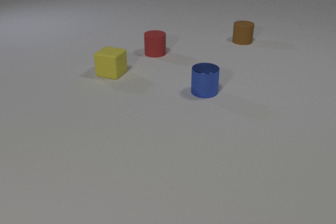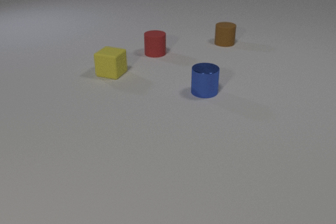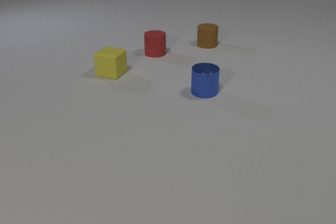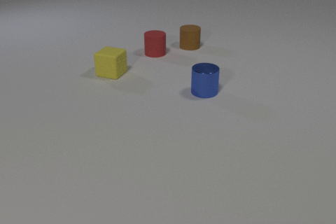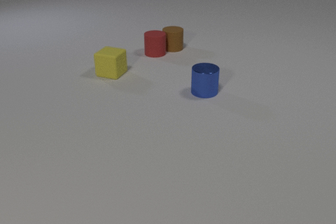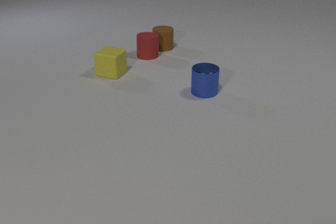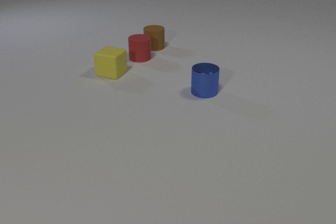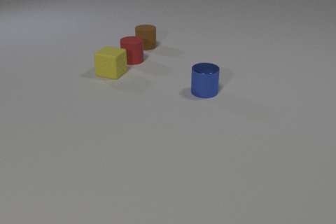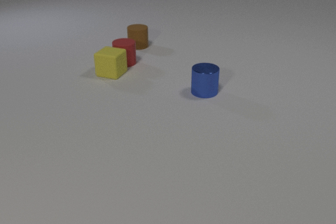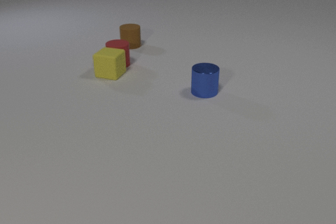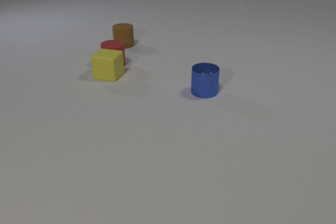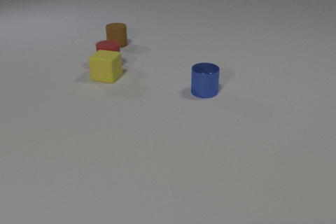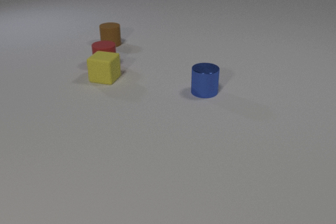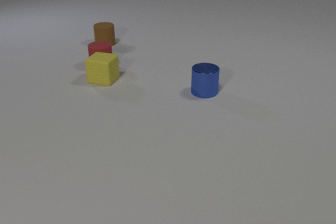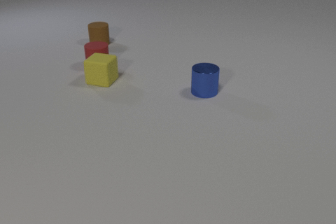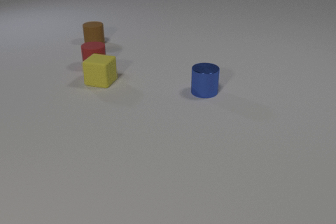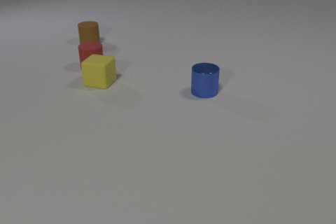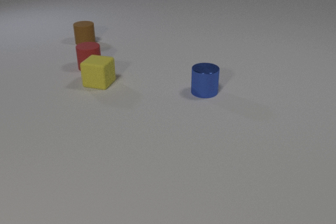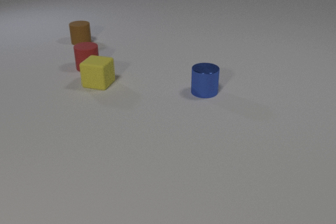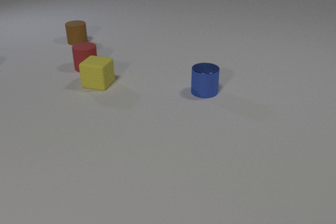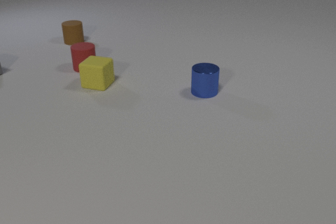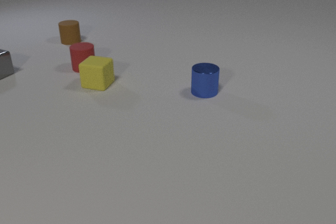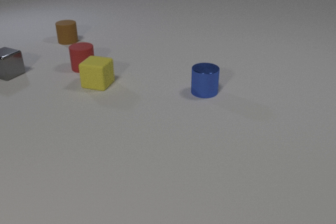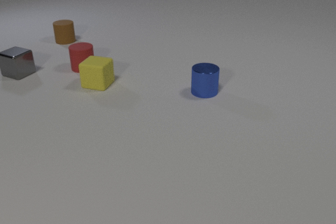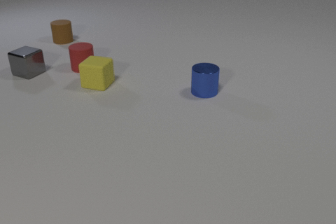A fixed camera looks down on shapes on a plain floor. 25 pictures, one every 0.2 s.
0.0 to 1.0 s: The brown rubber cylinder slides to the left. The red rubber cylinder slides to the left and toward the camera. The brown rubber cylinder and the red rubber cylinder collide.
1.0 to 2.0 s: The brown rubber cylinder slides to the left. The red rubber cylinder slides to the left and toward the camera. The yellow rubber cube slides toward the camera. The red rubber cylinder and the yellow rubber cube collide.
2.0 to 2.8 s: The brown rubber cylinder slides to the left. The red rubber cylinder slides to the left. The yellow rubber cube slides toward the camera and to the left.
2.8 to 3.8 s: The brown rubber cylinder slides to the left and away from the camera. The red rubber cylinder slides to the left. The yellow rubber cube slides toward the camera.
3.8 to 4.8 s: The brown rubber cylinder slides to the left and away from the camera. The gray metal cube comes in at the left edge, slides to the right.
What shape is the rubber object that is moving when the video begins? cylinder.
What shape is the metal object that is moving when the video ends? cube.
What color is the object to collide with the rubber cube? red.
